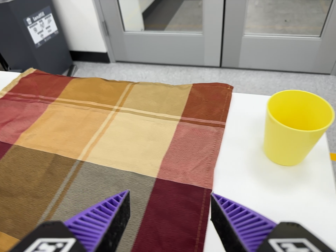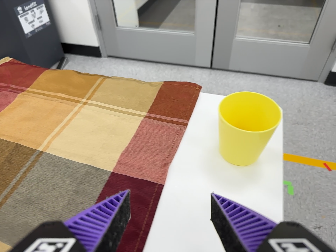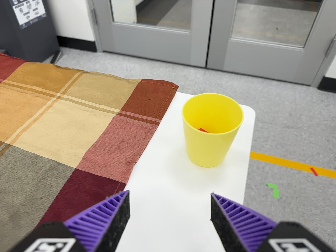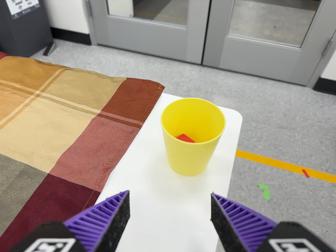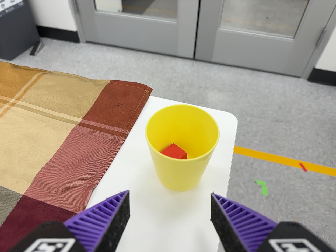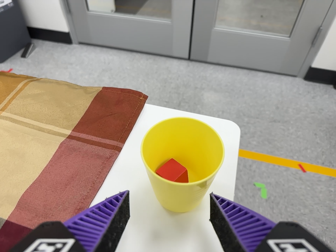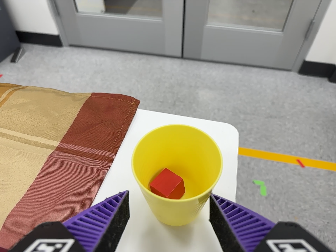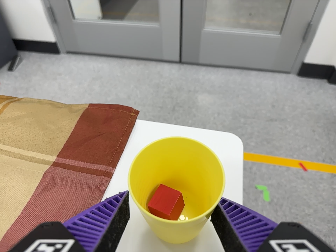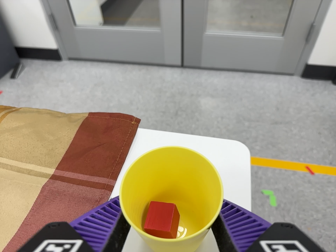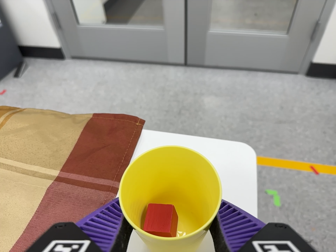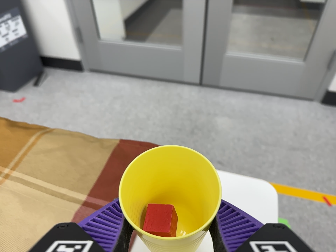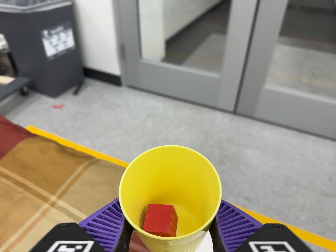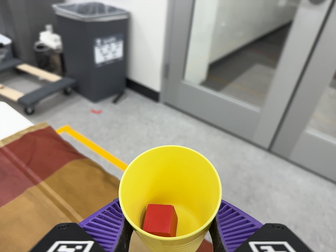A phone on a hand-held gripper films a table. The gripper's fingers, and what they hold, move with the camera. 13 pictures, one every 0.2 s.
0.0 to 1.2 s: The camera travels to its right, forward and toward the top of its view, about 18 cm, so close, fixed things drift to the left.
1.2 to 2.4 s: The scene slides to the right, as the camera pans about 15 degrees to its left. It travels toward the top of its view and to its left, about 18 cm, so close, fixed things drift downward. Its aim tips toward the top of its view by about 10 degrees, and the scene shifts downward. It rolls about its line of sight by about 20 degrees, and the scene rotates clockwise.
The film runs forward here.
